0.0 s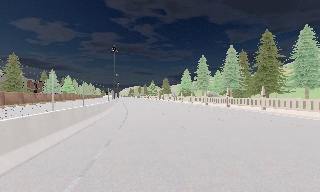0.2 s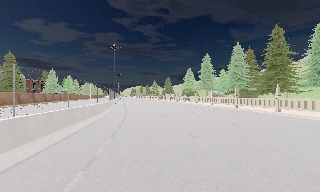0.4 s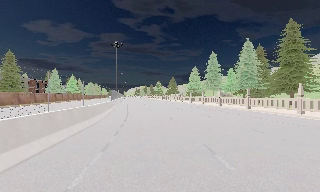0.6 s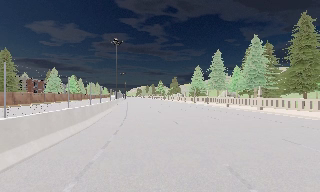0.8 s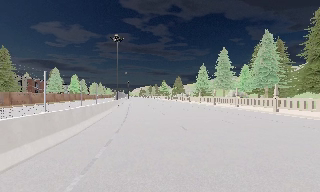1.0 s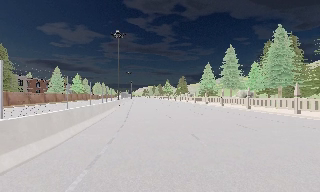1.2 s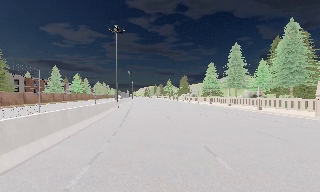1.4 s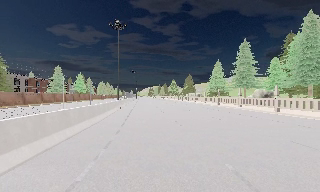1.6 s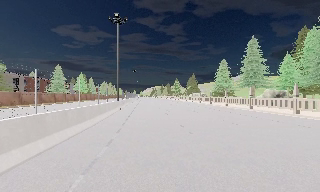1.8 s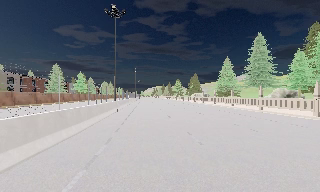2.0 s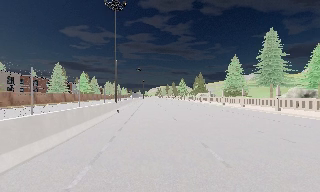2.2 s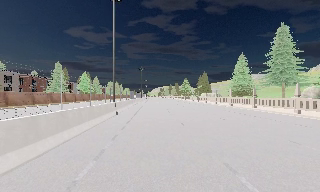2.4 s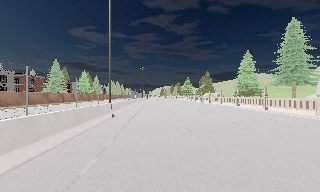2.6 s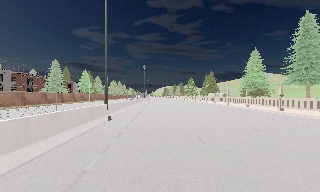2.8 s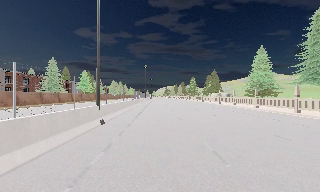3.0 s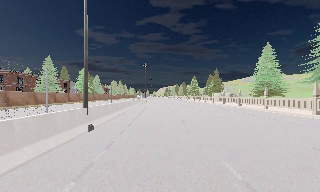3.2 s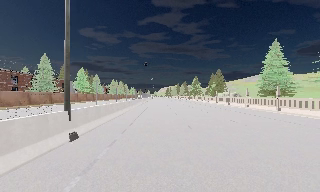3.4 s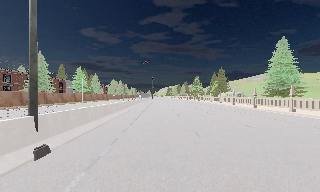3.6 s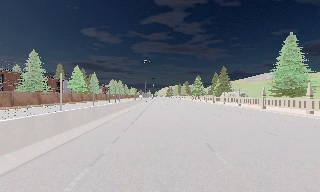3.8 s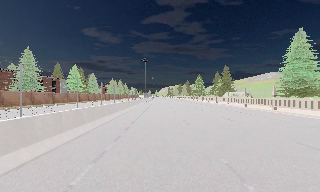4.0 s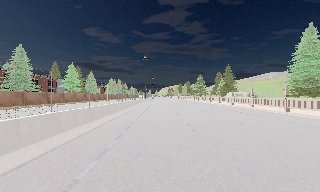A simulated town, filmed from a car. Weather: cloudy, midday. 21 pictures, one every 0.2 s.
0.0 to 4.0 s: The scene slides to the right, as the camera pans about 15 degrees to its left. It travels forward, about 35 m, so what stands in front looms larger.
The film runs forward here.
